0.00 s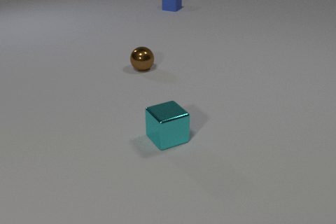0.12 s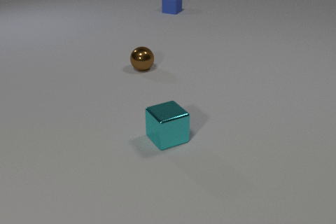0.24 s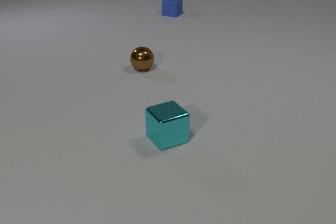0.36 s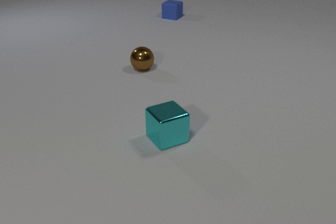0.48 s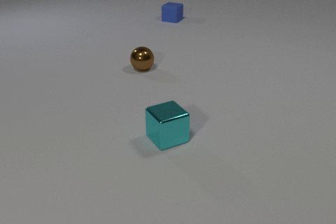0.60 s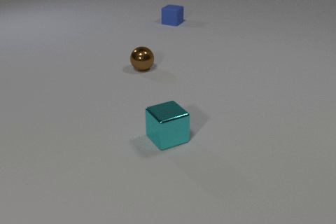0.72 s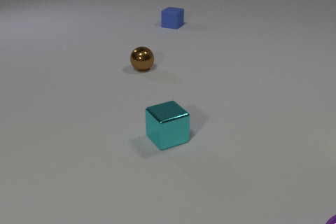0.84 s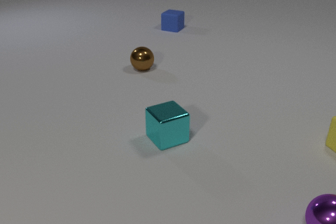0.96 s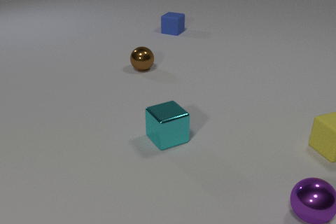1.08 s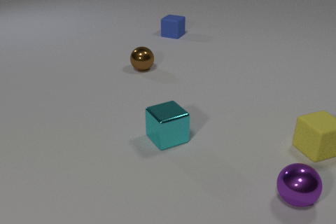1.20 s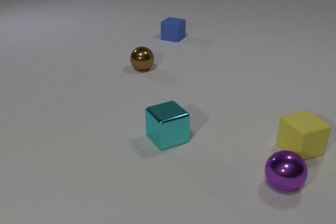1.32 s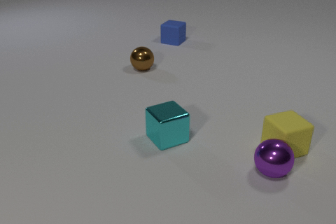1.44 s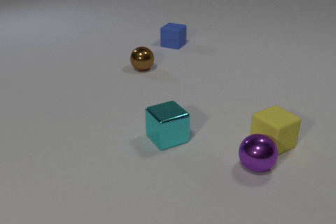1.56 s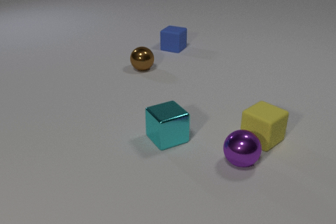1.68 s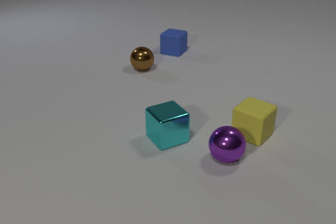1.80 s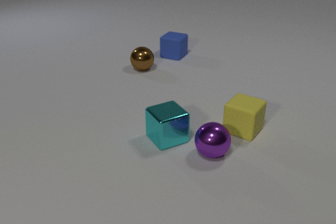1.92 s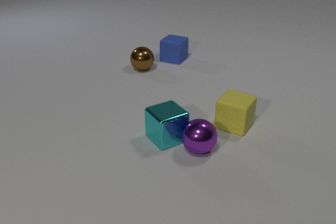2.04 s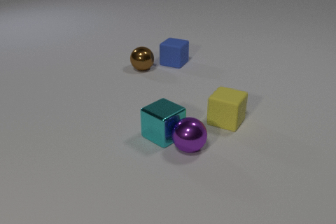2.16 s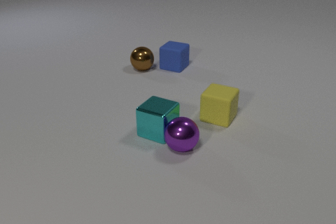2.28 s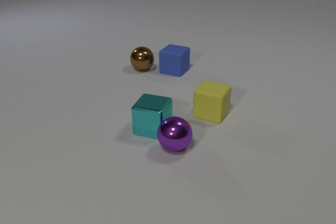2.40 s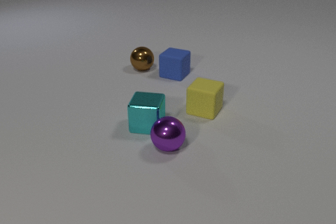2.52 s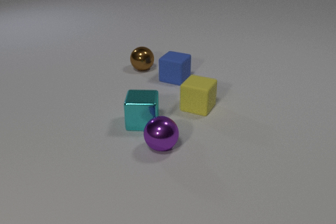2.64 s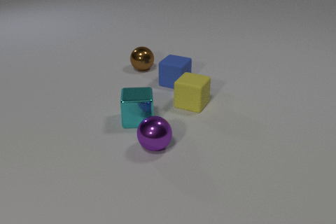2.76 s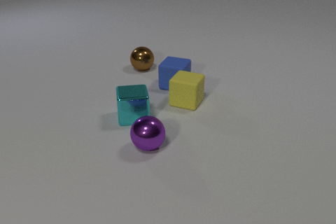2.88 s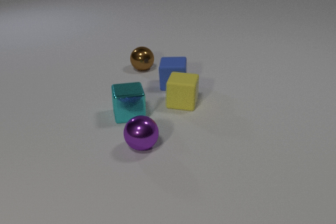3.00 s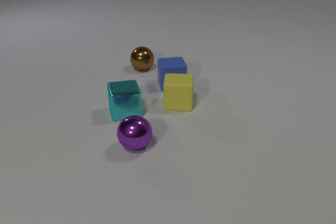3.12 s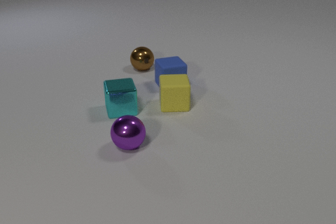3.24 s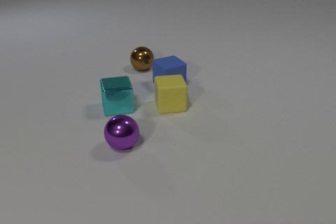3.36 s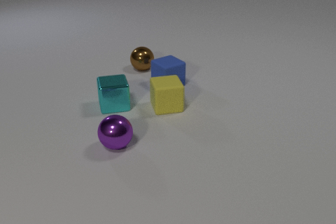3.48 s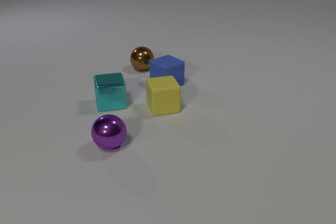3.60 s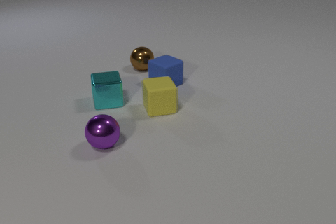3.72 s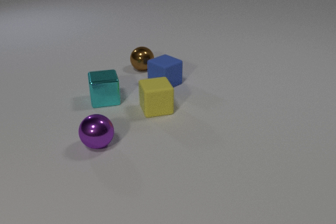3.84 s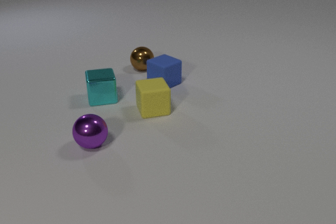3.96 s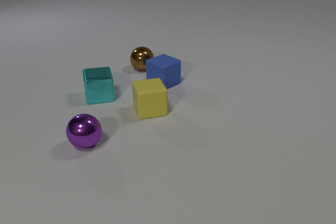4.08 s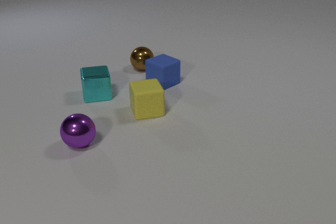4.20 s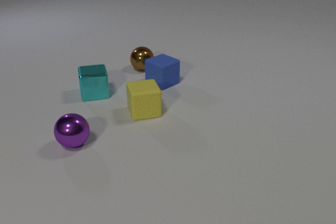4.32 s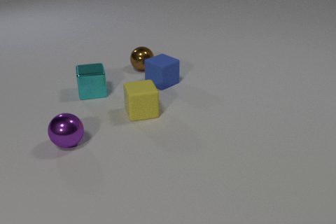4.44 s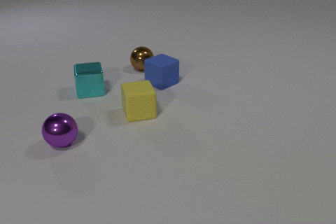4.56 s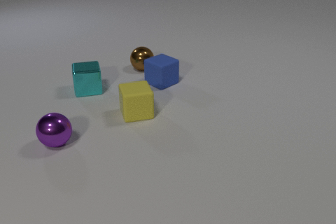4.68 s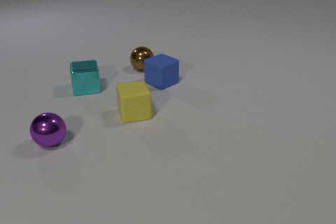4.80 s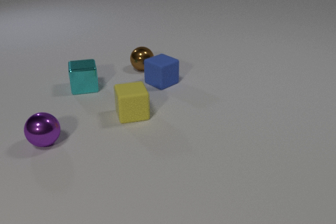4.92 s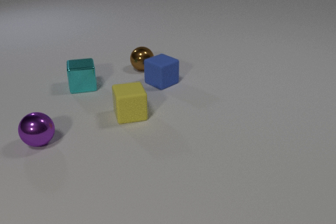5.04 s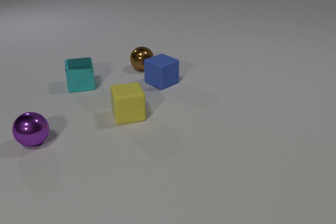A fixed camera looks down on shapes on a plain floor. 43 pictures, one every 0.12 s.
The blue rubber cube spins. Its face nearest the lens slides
to the right.
The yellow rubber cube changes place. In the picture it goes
to the left.
0.00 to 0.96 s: The yellow rubber cube comes in at the right edge, slides to the left and toward the camera. The purple metal sphere comes in at the bottom edge, rolls away from the camera and to the left. The blue rubber cube slides toward the camera.
0.96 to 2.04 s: The yellow rubber cube slides to the left, spins so that its near face slides to the right, counterclockwise seen from above. The purple metal sphere rolls to the left and away from the camera. The blue rubber cube slides toward the camera. The yellow rubber cube and the purple metal sphere collide. The purple metal sphere and the cyan metal cube collide.
2.04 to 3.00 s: The yellow rubber cube slides to the left and away from the camera, spins counterclockwise seen from above by about 30 degrees, its near face sliding to the right. The purple metal sphere rolls to the left. The blue rubber cube slides toward the camera, spins so that its near face slides to the right, counterclockwise seen from above. The cyan metal cube slides away from the camera and to the left, spins so that its near face slides to the right, counterclockwise seen from above. The yellow rubber cube and the blue rubber cube collide.
3.00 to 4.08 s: The yellow rubber cube slides to the left and toward the camera. The purple metal sphere rolls to the left. The blue rubber cube slides to the left and away from the camera, spins counterclockwise seen from above by about 30 degrees, its near face sliding to the right. The cyan metal cube slides away from the camera and to the left.
4.08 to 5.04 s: The yellow rubber cube slides to the left. The purple metal sphere rolls to the left. The cyan metal cube slides away from the camera and to the left.
How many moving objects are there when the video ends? 3.
How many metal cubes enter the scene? 0.
What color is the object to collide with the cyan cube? purple.
